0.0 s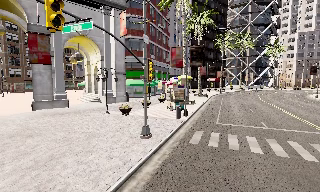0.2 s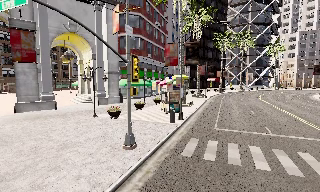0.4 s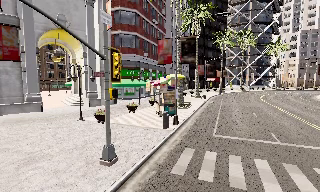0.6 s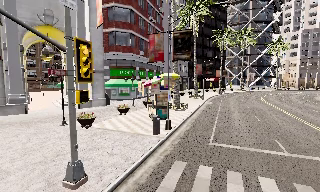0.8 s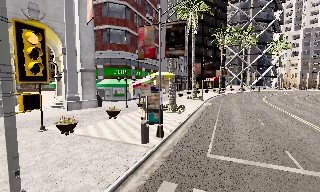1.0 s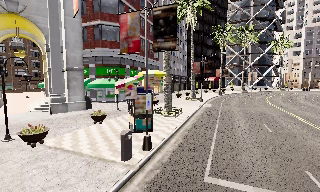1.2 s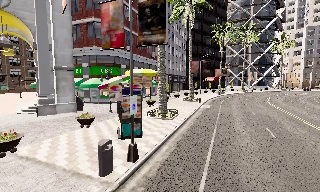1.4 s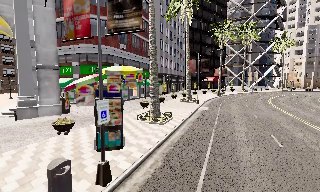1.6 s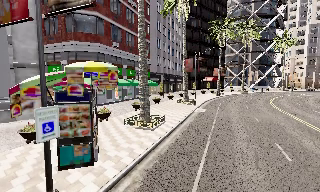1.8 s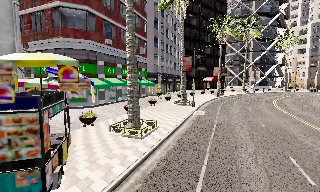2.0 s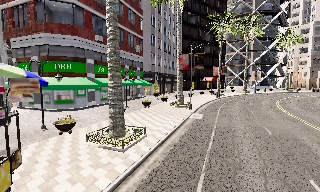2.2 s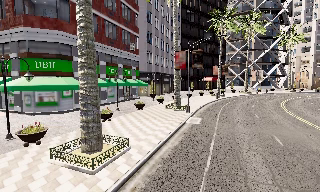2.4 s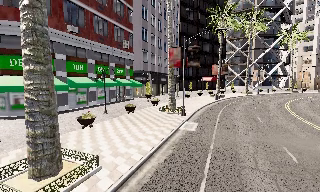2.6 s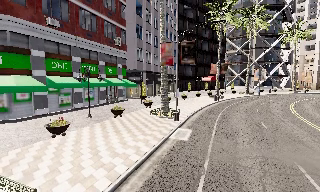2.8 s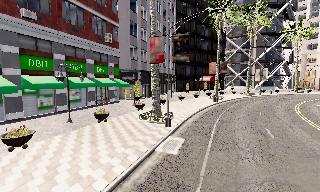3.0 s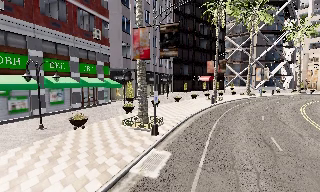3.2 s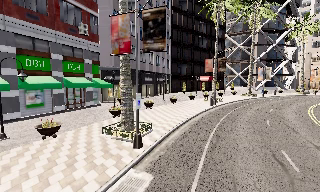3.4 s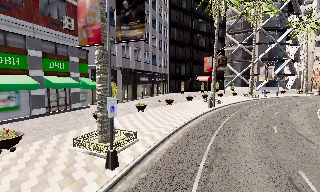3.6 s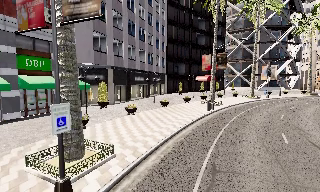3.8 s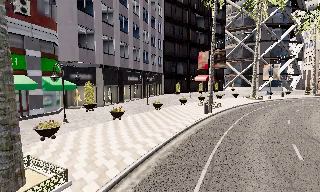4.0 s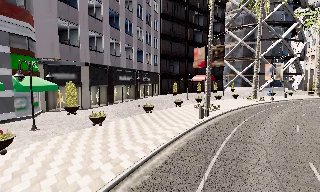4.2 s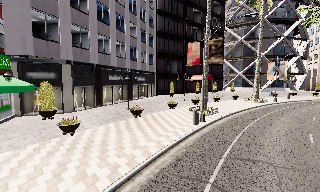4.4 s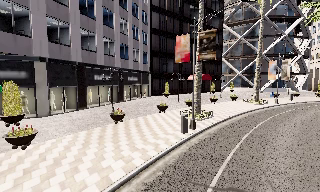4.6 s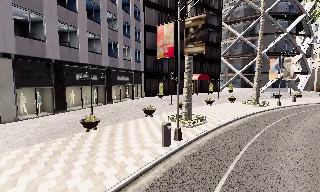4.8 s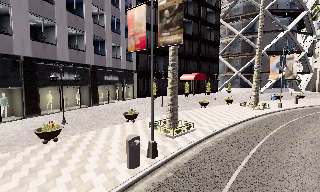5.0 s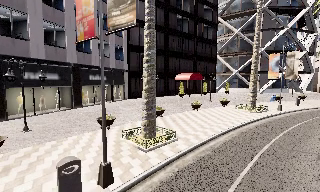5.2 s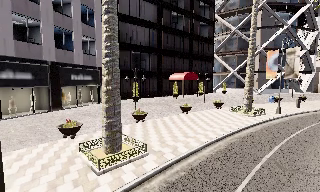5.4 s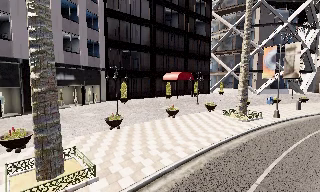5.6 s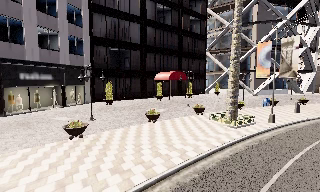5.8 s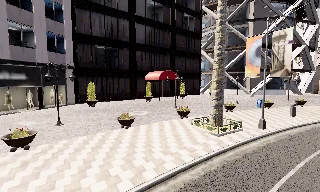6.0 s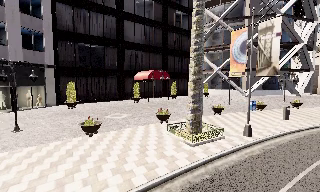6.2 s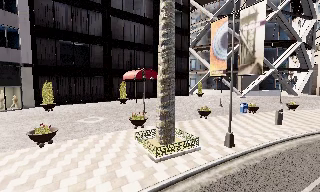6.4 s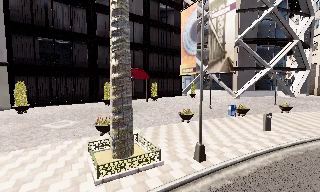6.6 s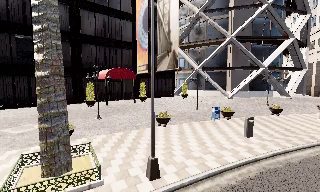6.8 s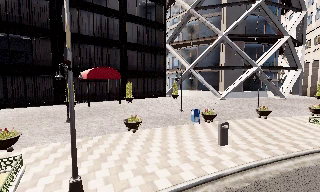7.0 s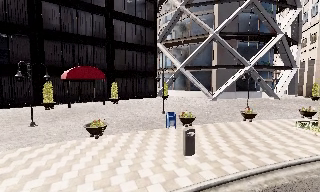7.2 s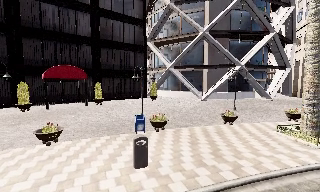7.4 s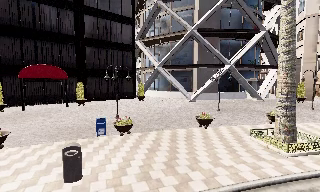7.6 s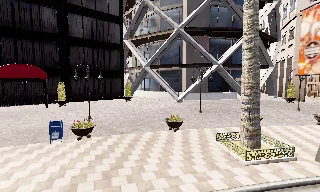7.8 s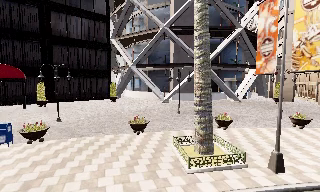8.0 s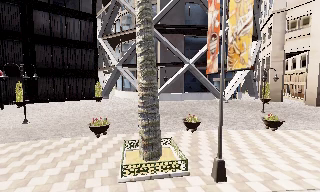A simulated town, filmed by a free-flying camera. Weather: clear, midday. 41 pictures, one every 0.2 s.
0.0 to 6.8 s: The camera travels forward and to its right, about 70 m, so what stands in front looms larger.
6.8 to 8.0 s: The camera travels to its right, about 14 m, so close, fixed things drift to the left.
The film runs backward here.
